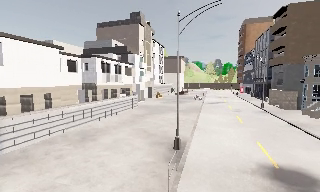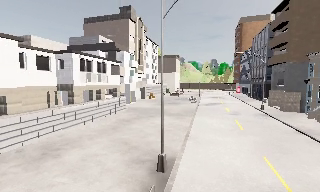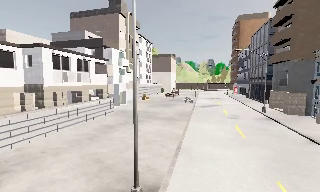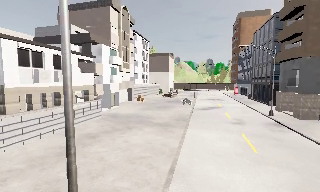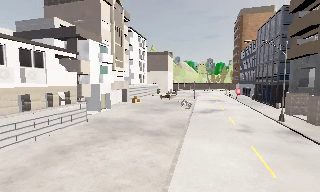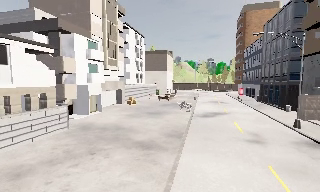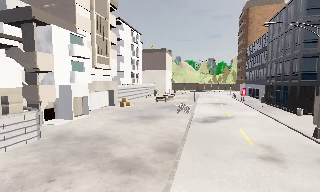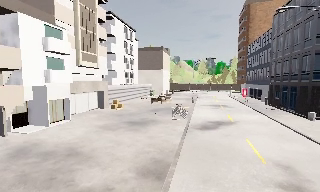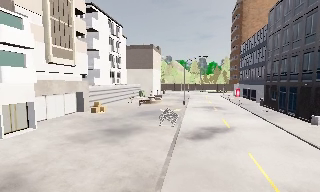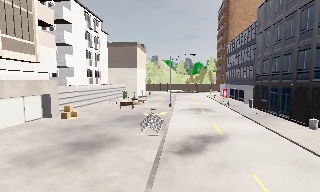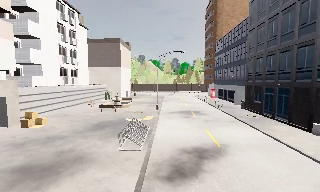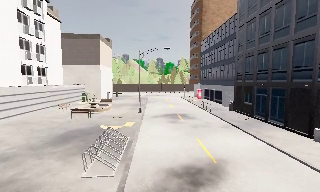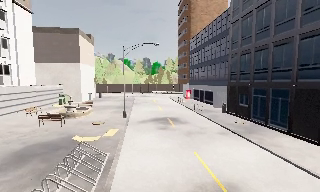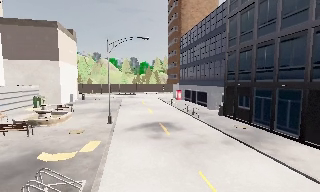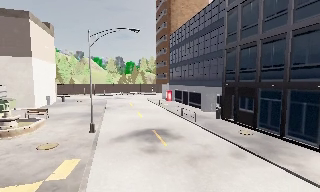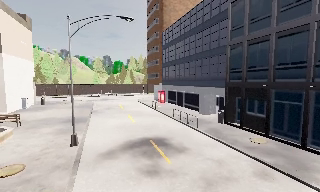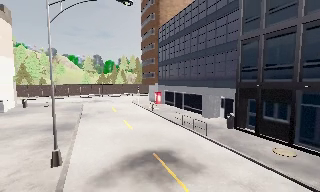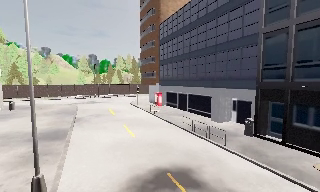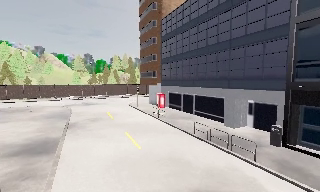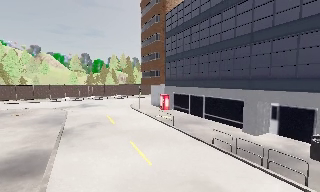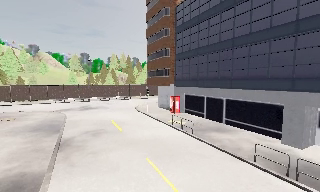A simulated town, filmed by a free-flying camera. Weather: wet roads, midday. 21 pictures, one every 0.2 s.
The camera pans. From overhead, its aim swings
clockwise.
The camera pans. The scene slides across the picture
to the left.
0.0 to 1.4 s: The camera travels forward, about 16 m, so what stands in front looms larger.
1.4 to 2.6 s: The scene slides to the left, as the camera pans about 25 degrees to its right. It travels forward, about 14 m, so what stands in front looms larger.
2.6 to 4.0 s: The camera pans to its right, which is clockwise from overhead, by about 15 degrees. It travels forward and to its left, about 15 m, so what stands in front looms larger.
The film runs backward here.
